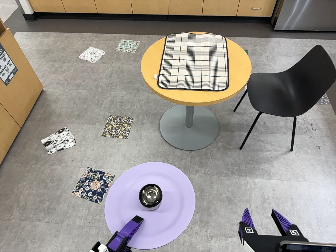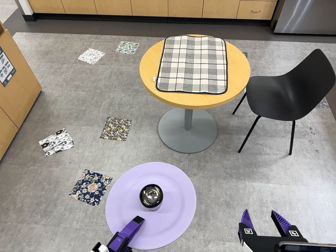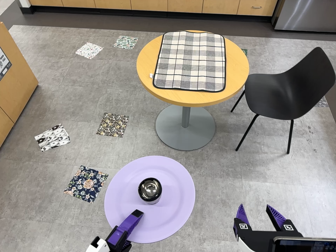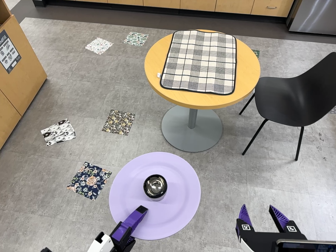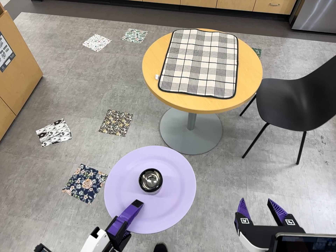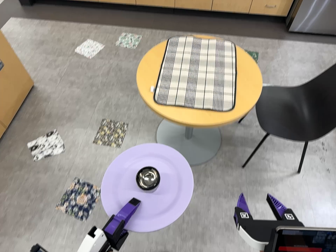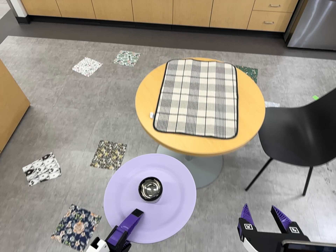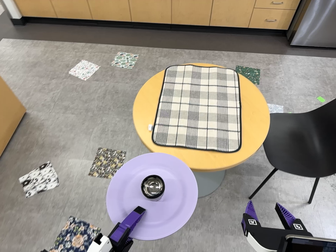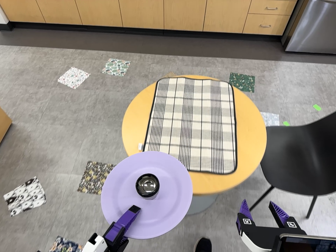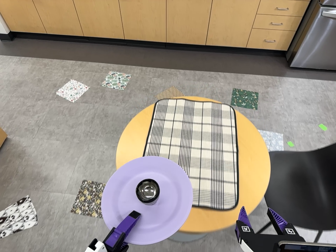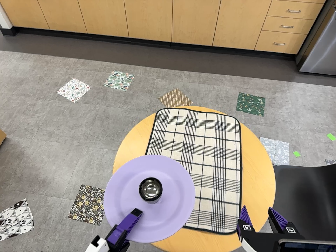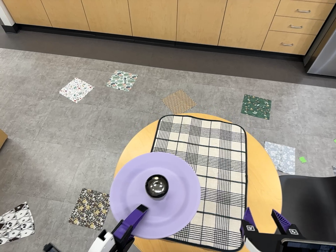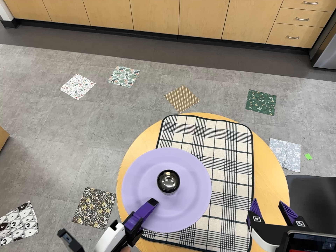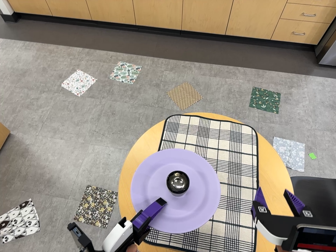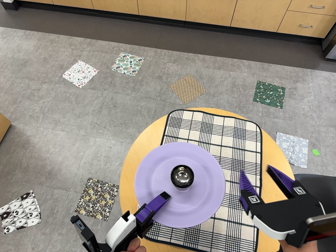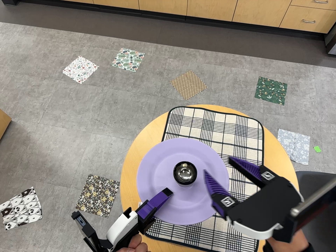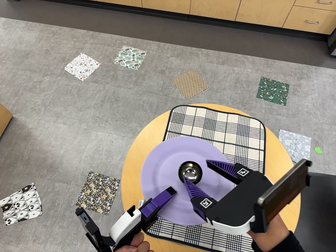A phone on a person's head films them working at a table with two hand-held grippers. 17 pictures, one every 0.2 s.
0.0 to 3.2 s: The camera travels toward the top of its view and forward, about 110 cm, so close, fixed things drift downward. Its aim tips toward the bottom of its view by about 10 degrees.
The film runs forward here.
